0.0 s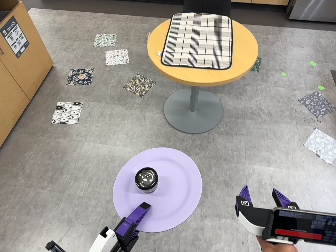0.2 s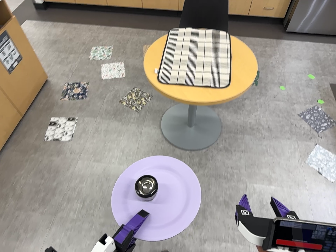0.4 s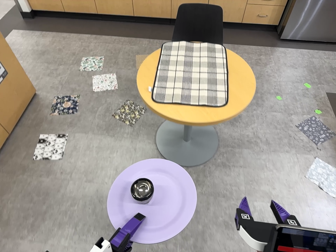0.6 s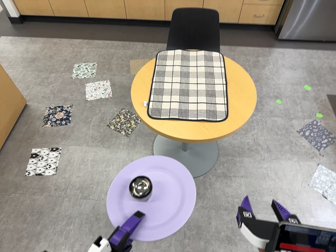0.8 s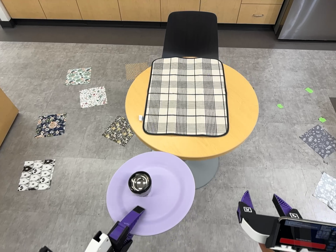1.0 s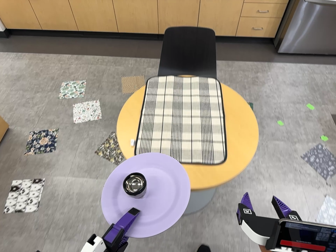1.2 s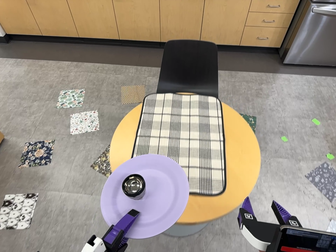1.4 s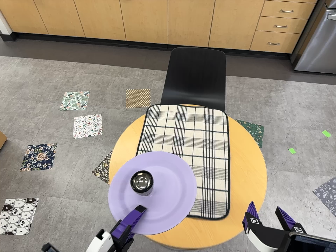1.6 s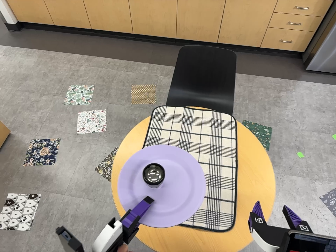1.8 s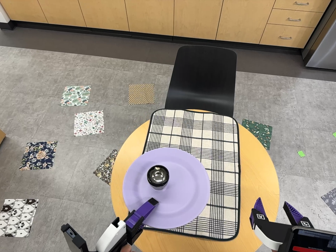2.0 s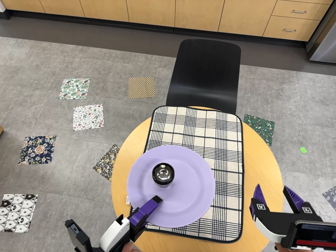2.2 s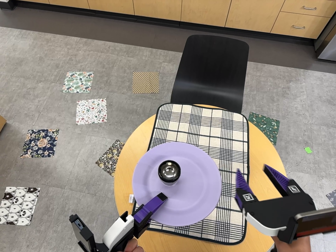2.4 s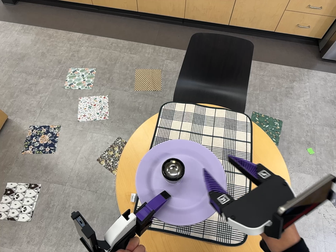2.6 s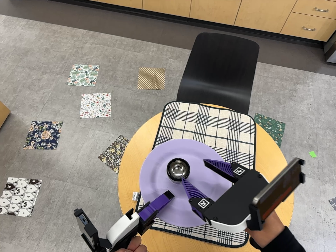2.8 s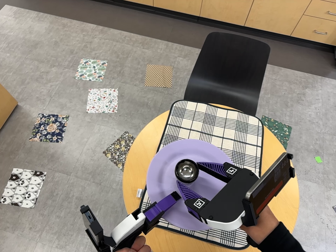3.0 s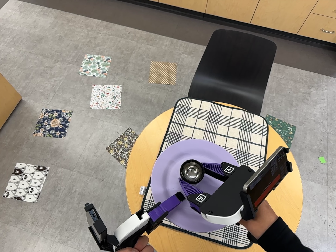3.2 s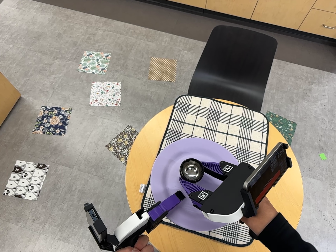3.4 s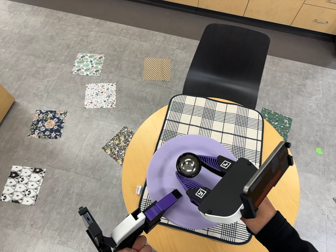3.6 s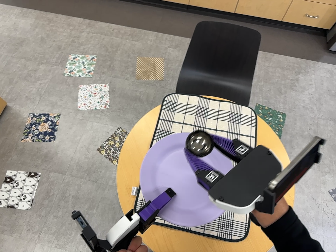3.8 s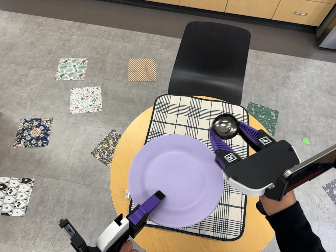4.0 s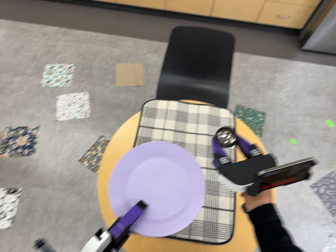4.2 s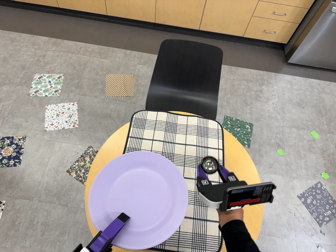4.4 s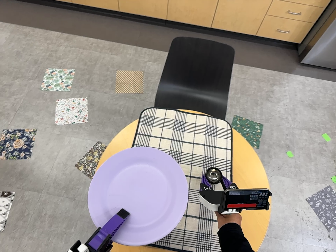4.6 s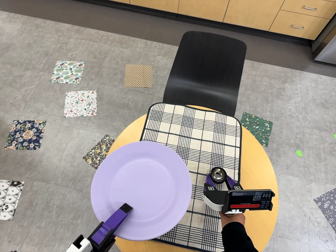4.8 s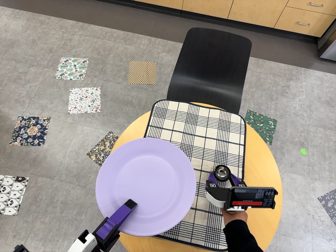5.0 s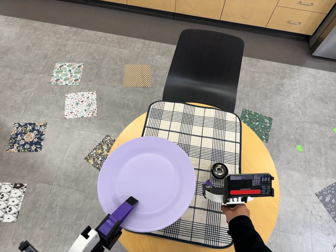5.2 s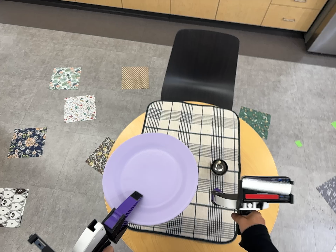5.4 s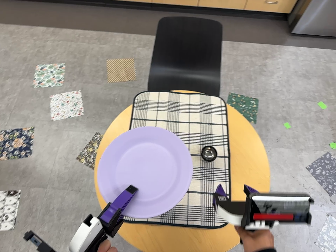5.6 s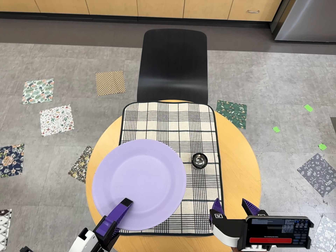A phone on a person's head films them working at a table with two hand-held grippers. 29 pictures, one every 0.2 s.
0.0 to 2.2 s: The camera travels toward the top of its view and forward, about 110 cm, so close, fixed things drift downward.
2.2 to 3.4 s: The camera shifts only a little, or ends up much as it began.
3.4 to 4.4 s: The camera travels to its right, about 5 cm, so close, fixed things drift to the left.
4.4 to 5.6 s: The camera rolls about its line of sight by about 10 degrees, and the scene rotates counterclockwise.
The film runs forward here.
